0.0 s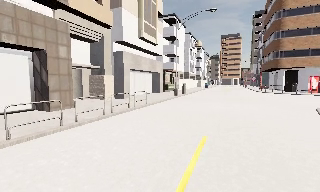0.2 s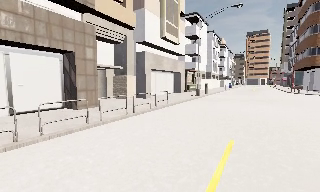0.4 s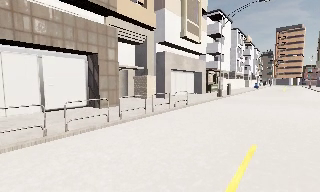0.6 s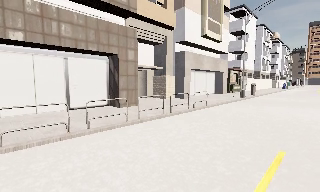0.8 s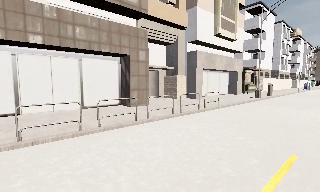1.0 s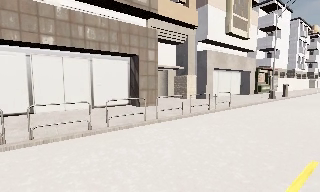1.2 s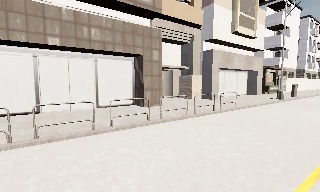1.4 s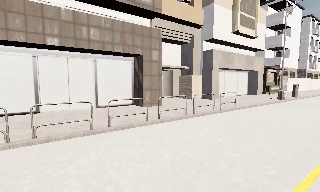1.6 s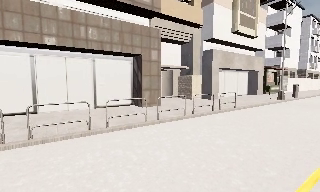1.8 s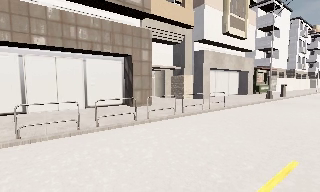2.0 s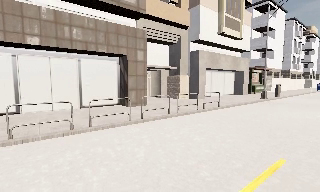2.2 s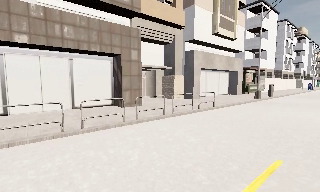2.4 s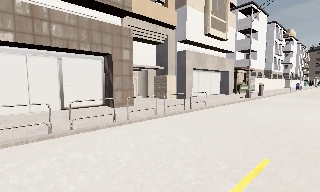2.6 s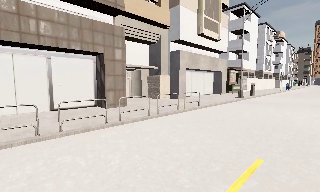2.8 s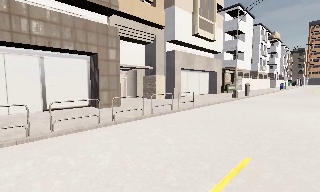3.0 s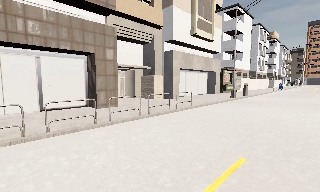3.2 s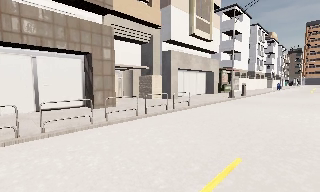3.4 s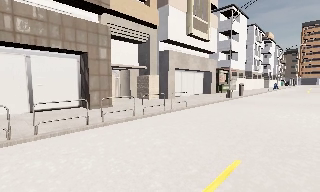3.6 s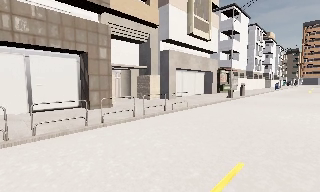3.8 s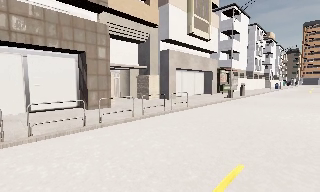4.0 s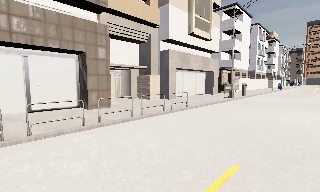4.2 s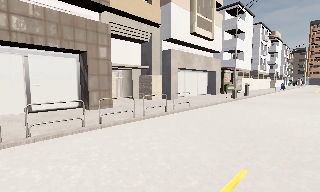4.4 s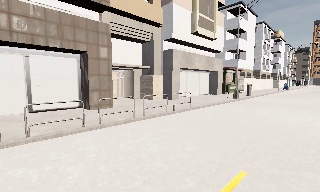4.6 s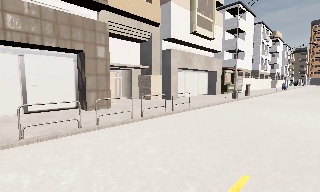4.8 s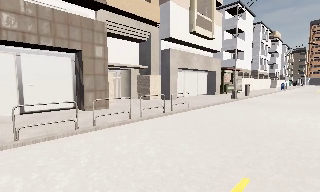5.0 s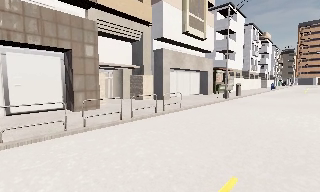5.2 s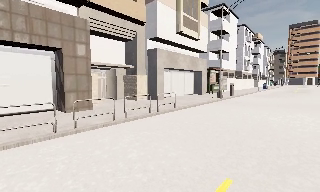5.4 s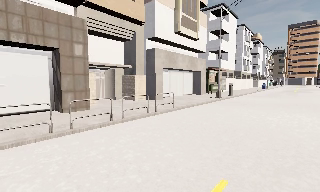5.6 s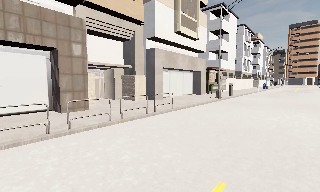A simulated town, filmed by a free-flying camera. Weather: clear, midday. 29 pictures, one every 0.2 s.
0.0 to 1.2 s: The camera swings to its left by about 30 degrees, and the scene slides to the right.
1.2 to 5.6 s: The scene slides to the left, as the camera pans about 15 degrees to its right. It travels to its right and forward, about 1.5 m, so close, fixed things drift to the left.
The film runs forward here.
